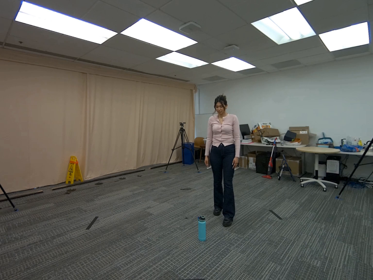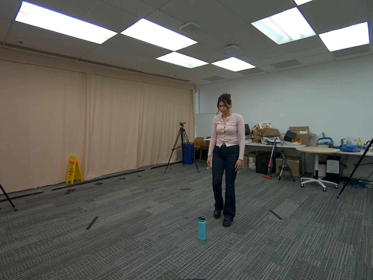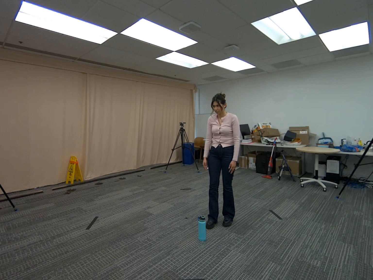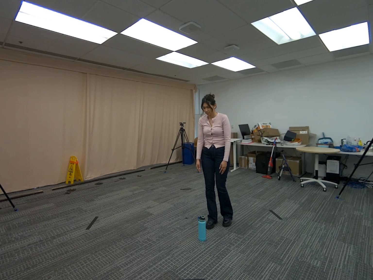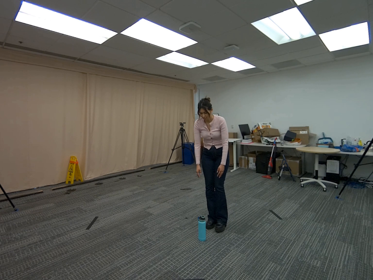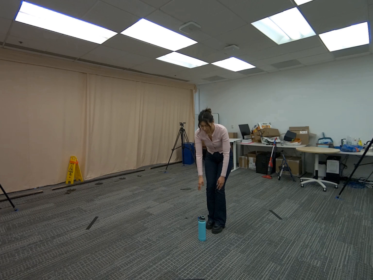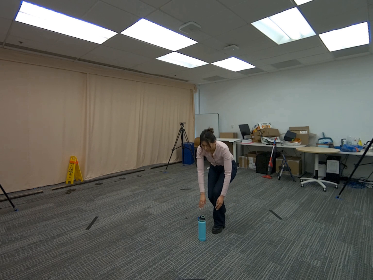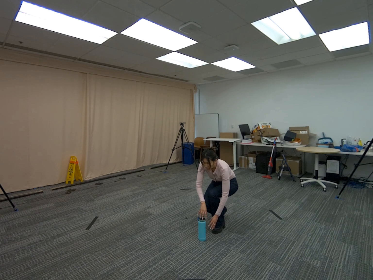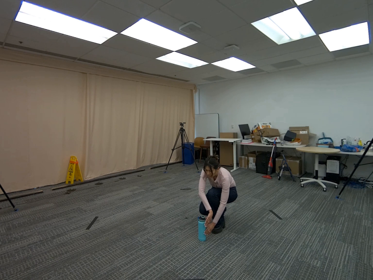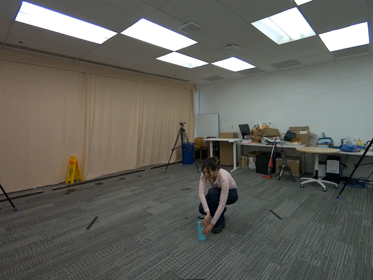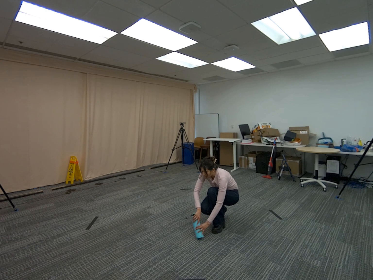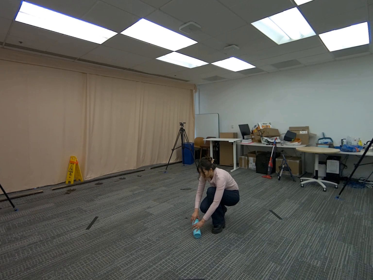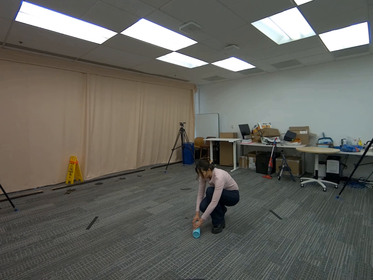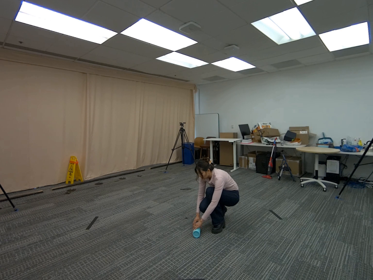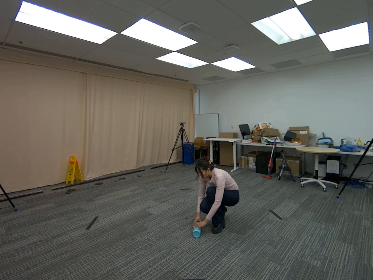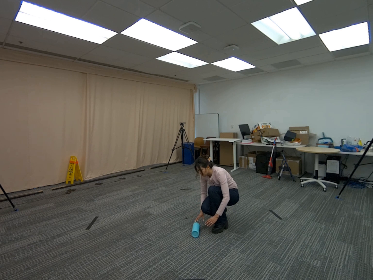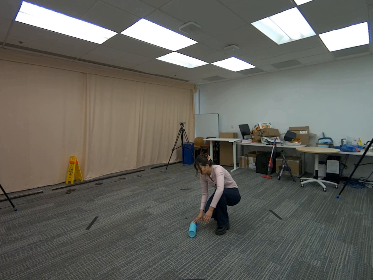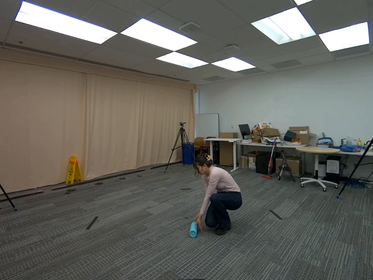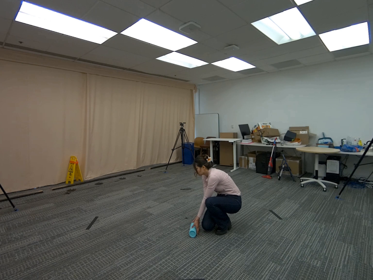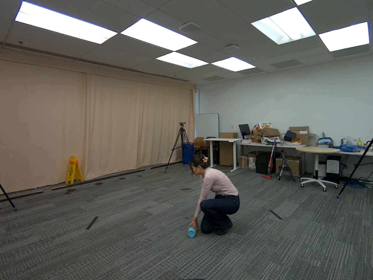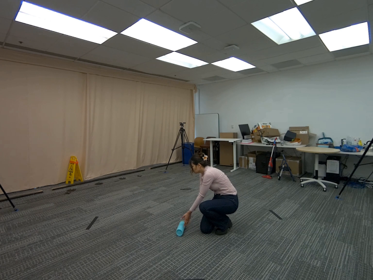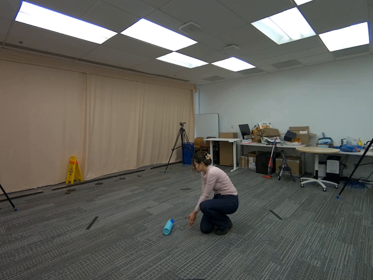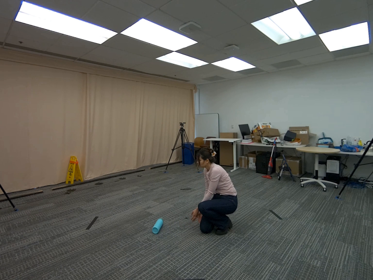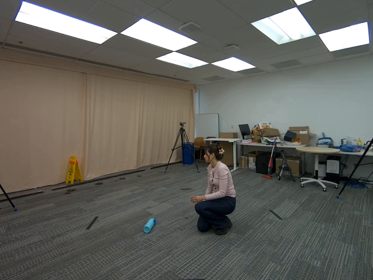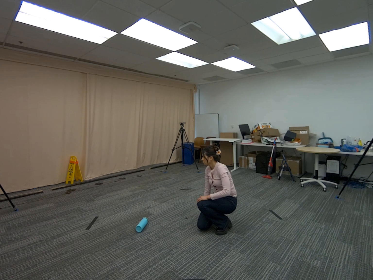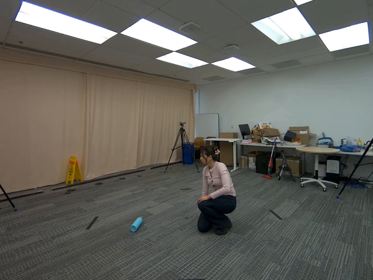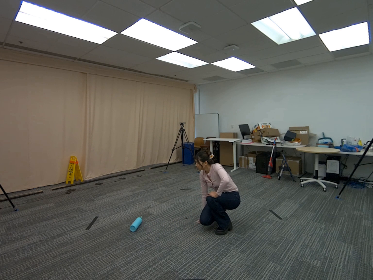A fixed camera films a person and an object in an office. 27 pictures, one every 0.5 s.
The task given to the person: Walk to the cyan water bottle on the ground, use both of your hands to place the bottle sideways and gently push the bottle to roll it across the ground.
